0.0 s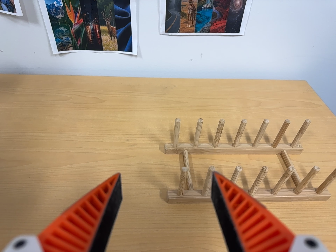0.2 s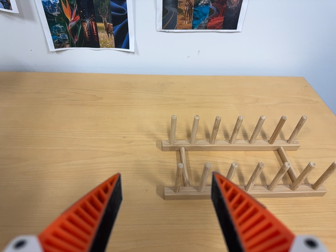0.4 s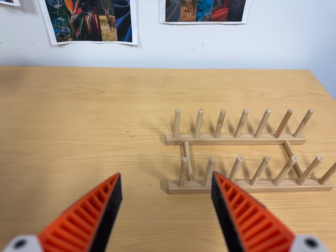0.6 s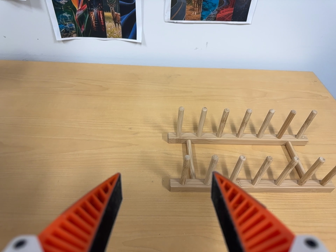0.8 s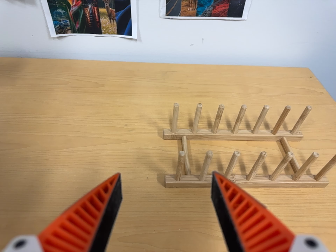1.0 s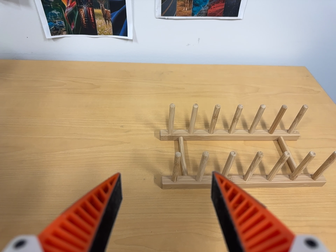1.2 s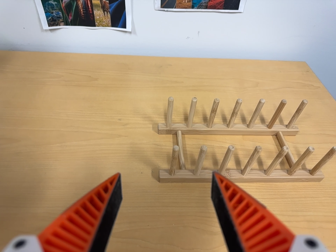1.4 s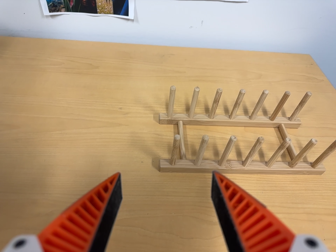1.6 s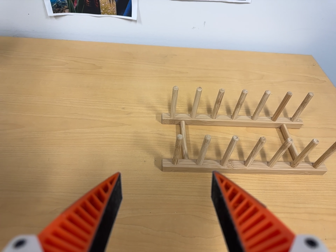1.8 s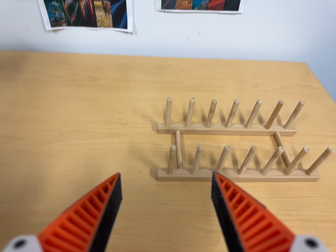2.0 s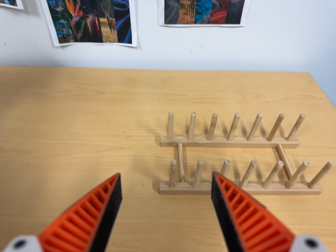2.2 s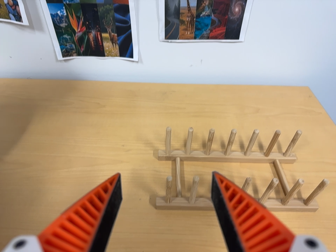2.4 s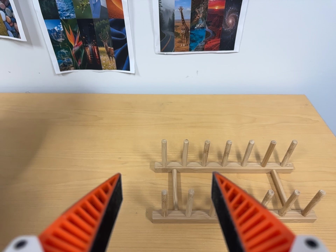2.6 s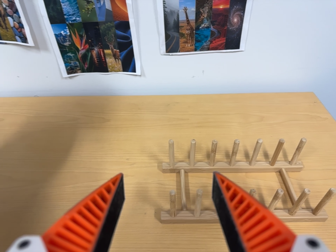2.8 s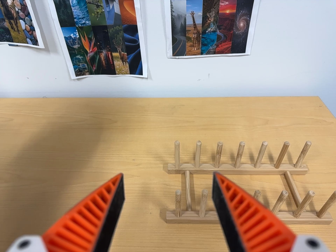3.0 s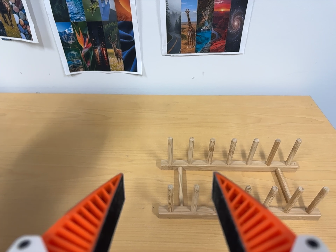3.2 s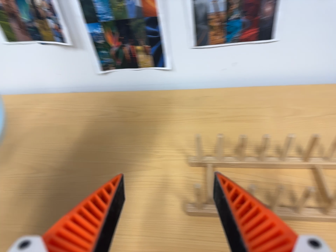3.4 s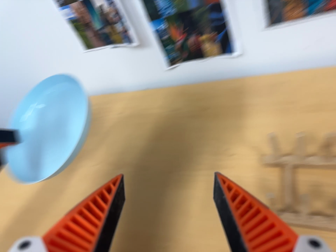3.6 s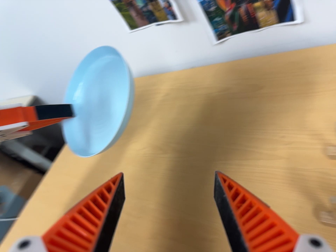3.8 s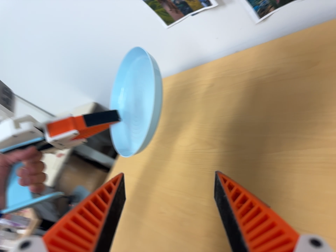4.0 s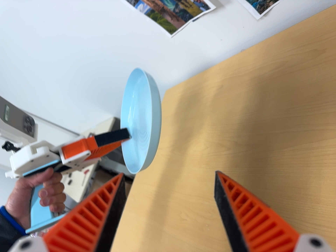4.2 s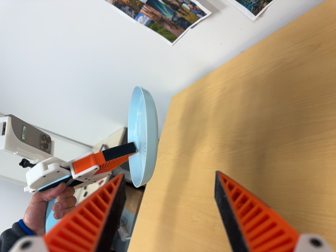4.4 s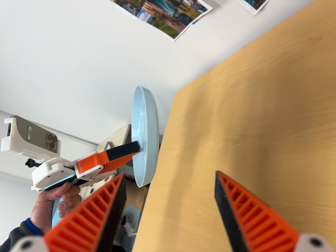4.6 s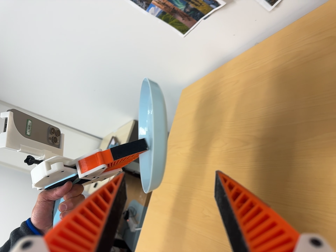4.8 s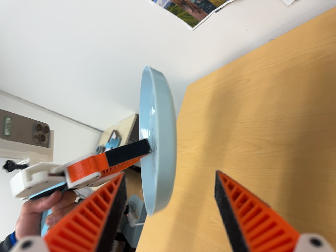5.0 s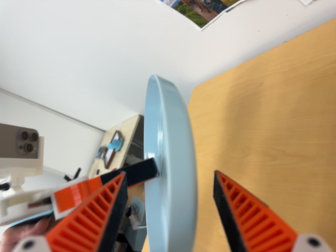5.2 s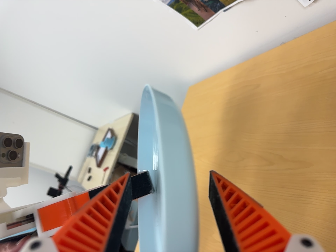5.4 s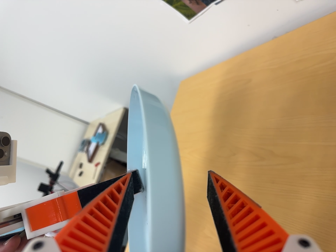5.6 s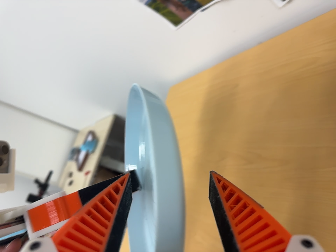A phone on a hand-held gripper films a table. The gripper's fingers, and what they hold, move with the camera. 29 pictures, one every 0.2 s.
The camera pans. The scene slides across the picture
to the right.
0.0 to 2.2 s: The camera travels to its right, about 5 cm.
2.2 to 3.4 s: The scene slides to the right, as the camera pans about 30 degrees to its left. It travels to its right and toward the top of its view, about 7 cm.
3.4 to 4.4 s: The scene slides to the right, as the camera pans about 35 degrees to its left. It travels to its right, about 10 cm. It rolls about its line of sight by about 20 degrees, and the scene rotates counterclockwise.
4.4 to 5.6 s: The camera travels forward and toward the top of its view, about 12 cm, so what stands in front looms larger.
The film runs forward here.
